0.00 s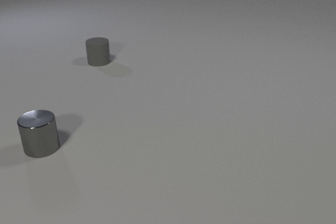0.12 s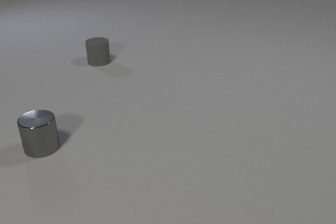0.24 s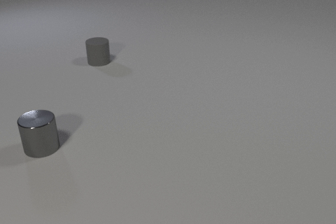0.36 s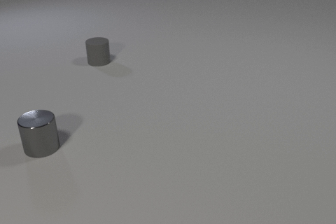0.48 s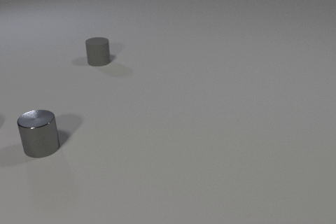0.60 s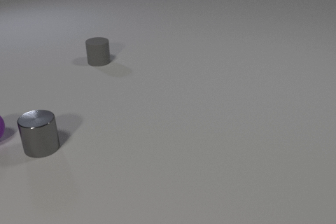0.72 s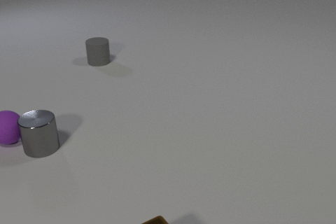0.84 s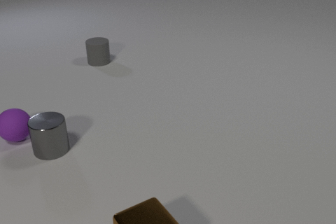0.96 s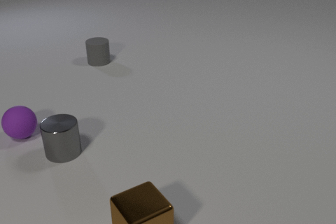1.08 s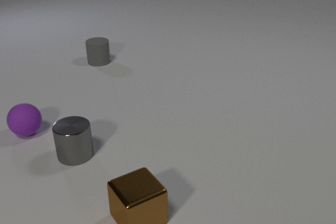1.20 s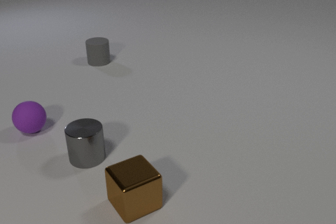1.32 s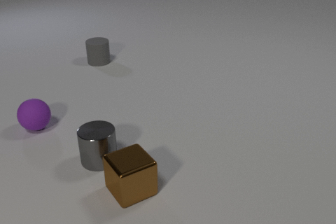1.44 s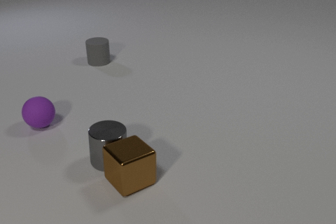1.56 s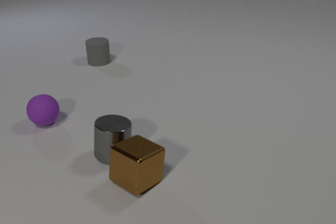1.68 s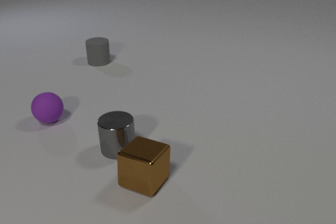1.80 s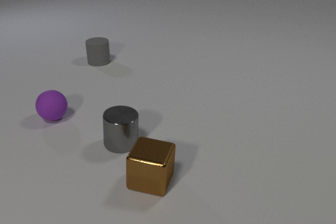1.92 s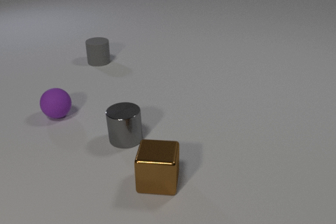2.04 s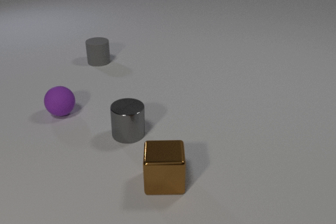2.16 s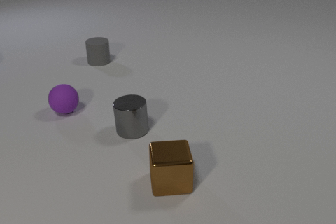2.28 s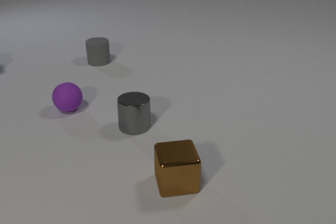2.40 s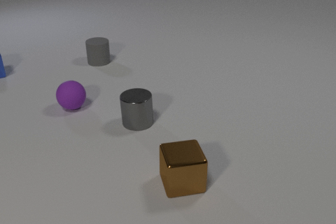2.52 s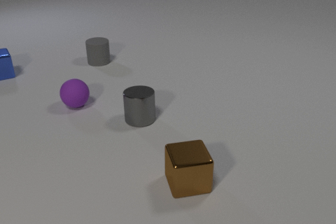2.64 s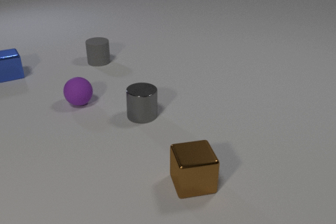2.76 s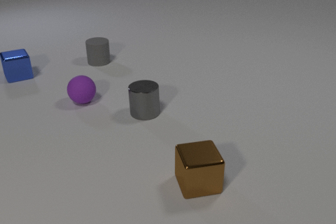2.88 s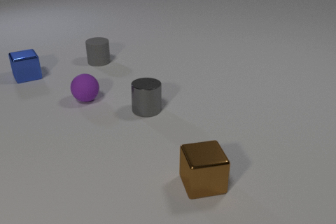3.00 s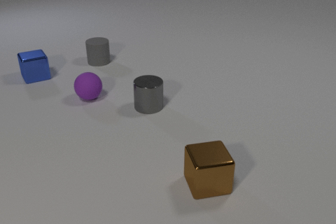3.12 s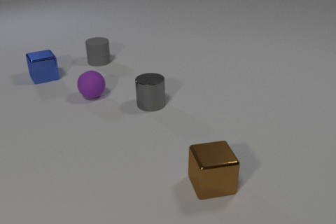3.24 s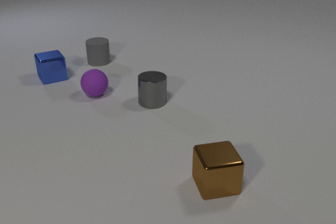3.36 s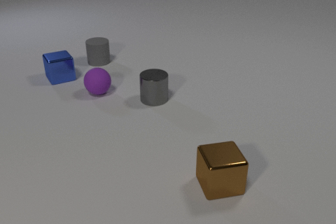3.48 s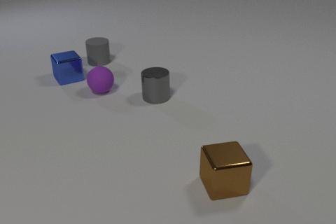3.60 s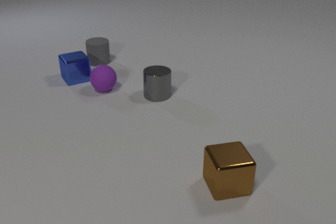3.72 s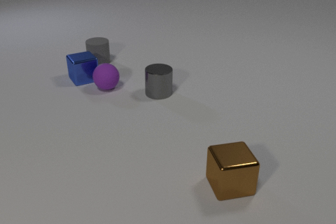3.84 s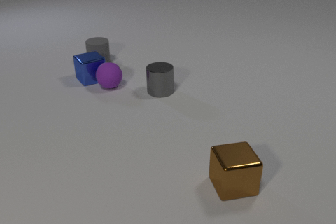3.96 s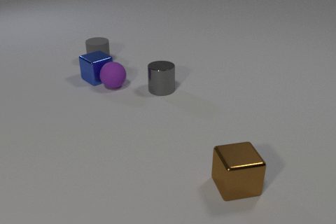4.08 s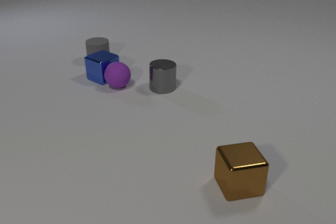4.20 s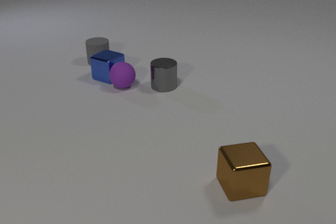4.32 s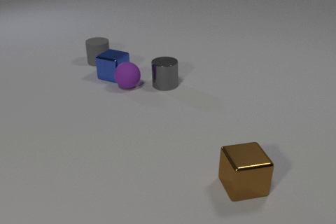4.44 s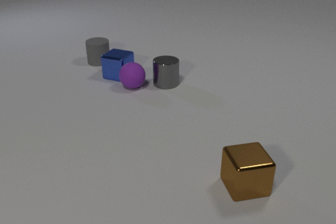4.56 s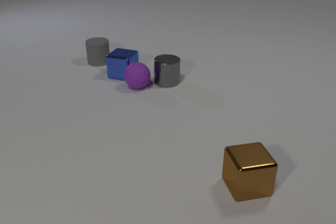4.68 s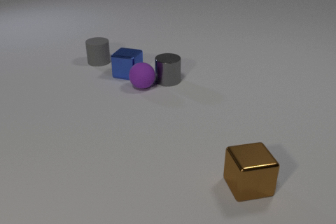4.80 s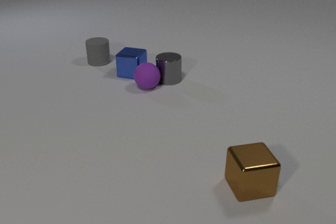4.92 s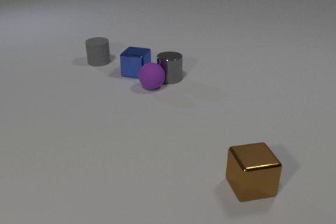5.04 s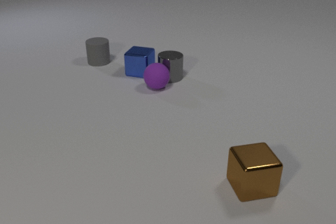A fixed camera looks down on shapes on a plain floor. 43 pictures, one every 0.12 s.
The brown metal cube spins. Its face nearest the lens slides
to the right.
The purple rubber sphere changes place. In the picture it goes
to the right.
0.00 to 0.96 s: The purple rubber sphere comes in at the left edge, rolls to the right. The gray metal cylinder slides to the right and toward the camera. The brown metal cube comes in at the bottom edge, slides away from the camera. The purple rubber sphere and the gray metal cylinder collide.
0.96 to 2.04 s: The purple rubber sphere rolls to the right and away from the camera. The gray metal cylinder slides to the right. The brown metal cube slides away from the camera, spins so that its near face slides to the right, counterclockwise seen from above. The gray metal cylinder and the brown metal cube collide.
2.04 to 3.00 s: The purple rubber sphere rolls to the right and away from the camera. The gray metal cylinder slides away from the camera. The brown metal cube slides to the right. The blue metal cube comes in at the left edge, slides to the right and toward the camera.
3.00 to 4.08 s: The purple rubber sphere rolls to the right and away from the camera. The gray metal cylinder slides away from the camera. The brown metal cube slides to the right. The blue metal cube slides to the right, spins counterclockwise seen from above by about 15 degrees, its near face sliding to the right. The purple rubber sphere and the blue metal cube collide.
4.08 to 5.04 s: The purple rubber sphere rolls to the right. The gray metal cylinder slides away from the camera. The brown metal cube slides to the right. The blue metal cube slides to the right, spins so that its near face slides to the right, counterclockwise seen from above.
How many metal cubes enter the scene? 2.
What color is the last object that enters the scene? blue.
What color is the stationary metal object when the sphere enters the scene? gray.
